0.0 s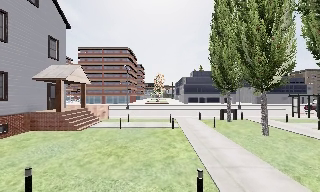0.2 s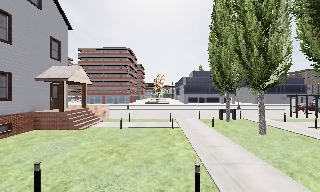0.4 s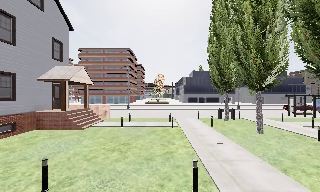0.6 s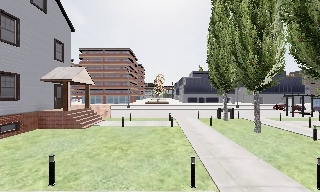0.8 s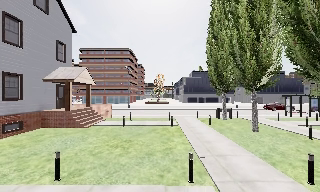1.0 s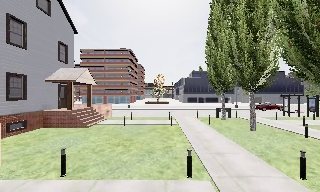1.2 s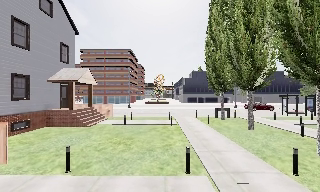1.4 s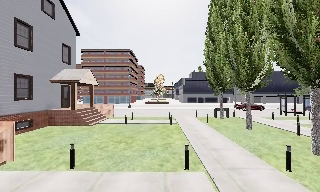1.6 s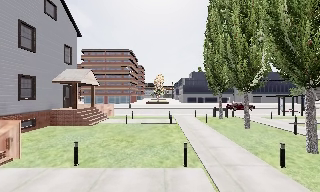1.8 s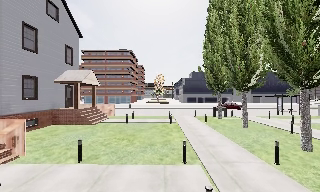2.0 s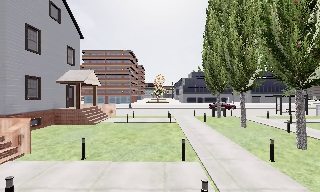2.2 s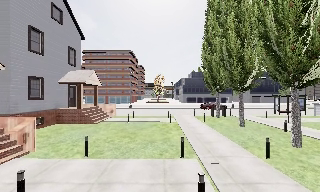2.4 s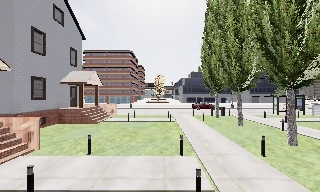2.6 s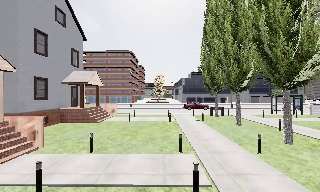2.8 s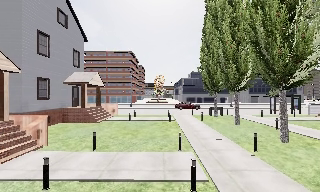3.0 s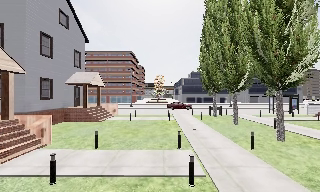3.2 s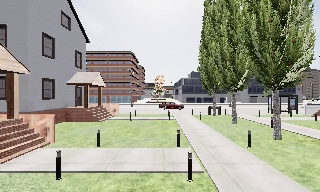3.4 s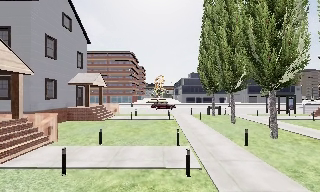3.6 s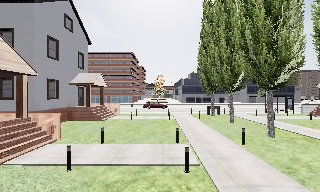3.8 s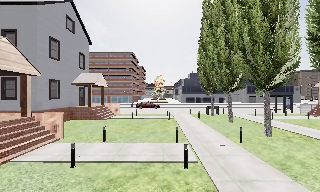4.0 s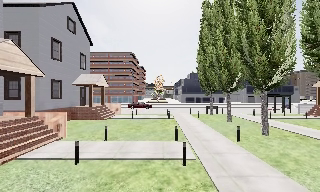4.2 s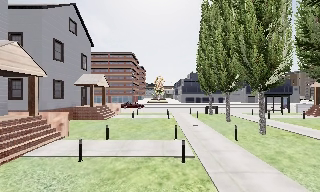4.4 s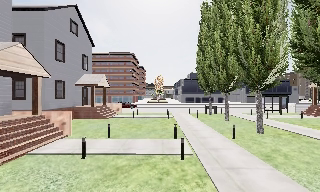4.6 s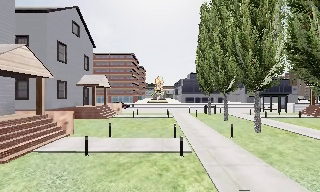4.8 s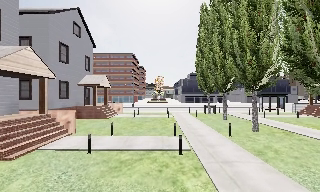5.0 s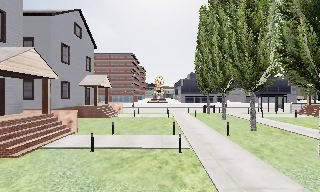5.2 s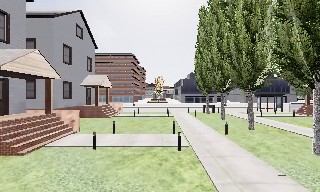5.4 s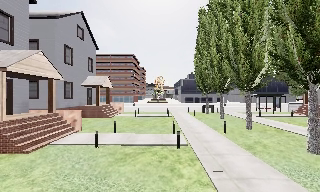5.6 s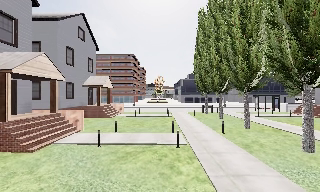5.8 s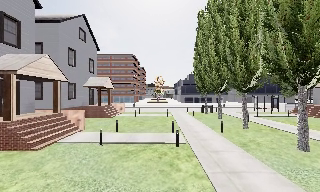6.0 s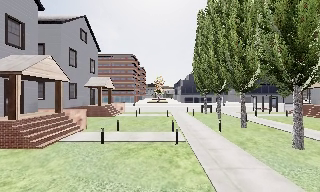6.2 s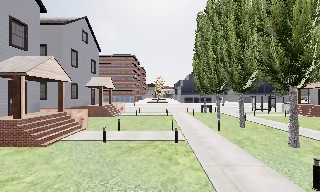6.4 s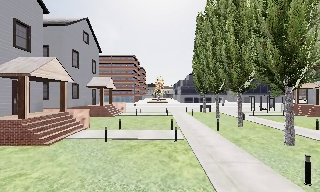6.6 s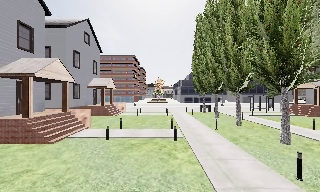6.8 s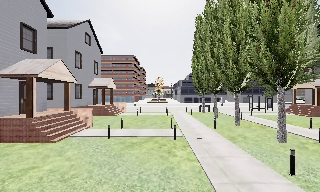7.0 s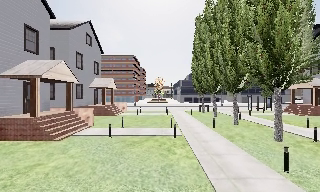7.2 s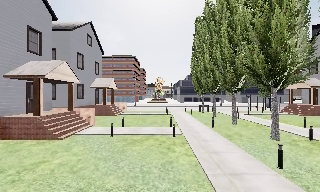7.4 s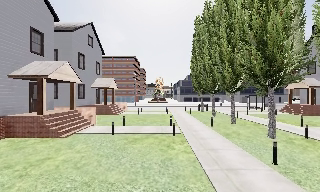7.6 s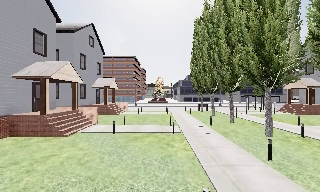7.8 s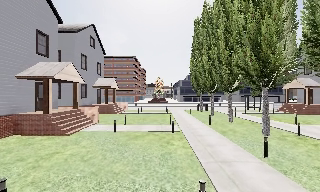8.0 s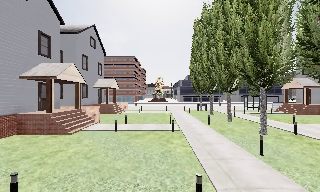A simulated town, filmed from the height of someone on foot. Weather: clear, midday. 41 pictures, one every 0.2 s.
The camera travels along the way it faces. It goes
backward.
0.0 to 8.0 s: The camera travels backward, about 11 m, so what stands in front gets smaller.
The film runs backward here.
